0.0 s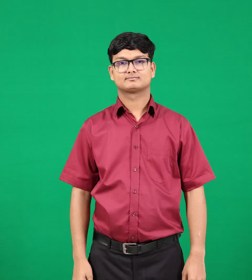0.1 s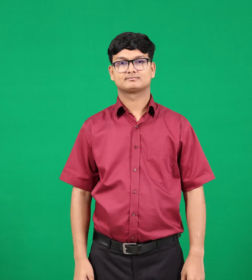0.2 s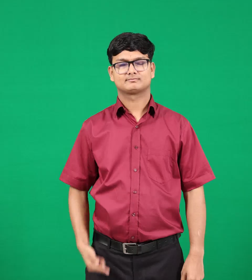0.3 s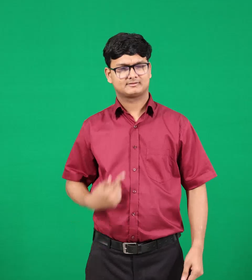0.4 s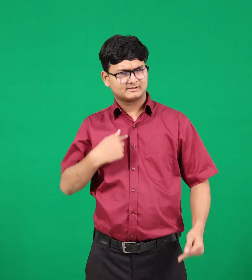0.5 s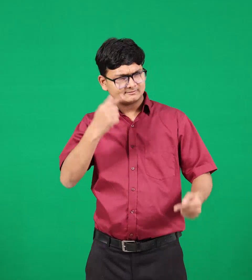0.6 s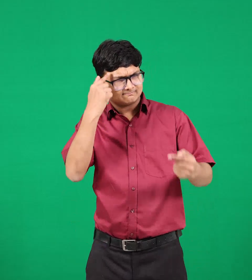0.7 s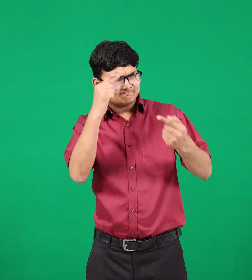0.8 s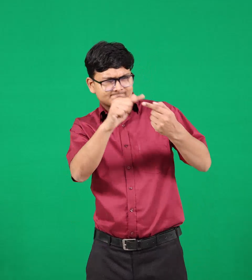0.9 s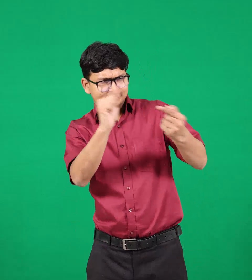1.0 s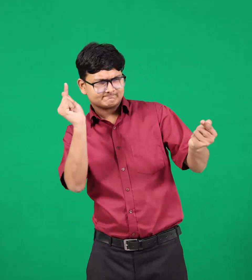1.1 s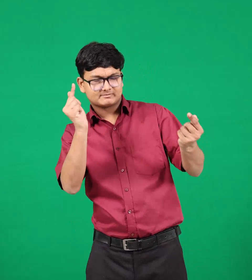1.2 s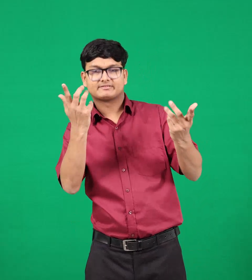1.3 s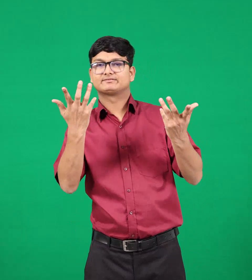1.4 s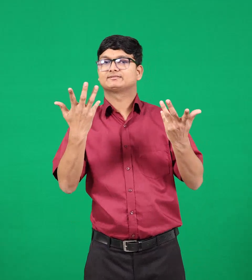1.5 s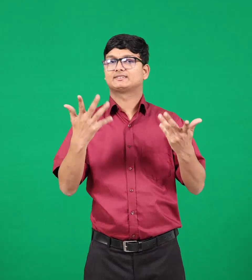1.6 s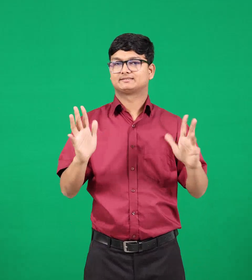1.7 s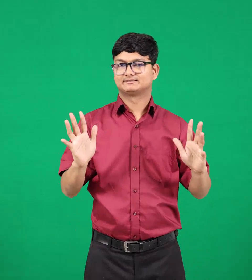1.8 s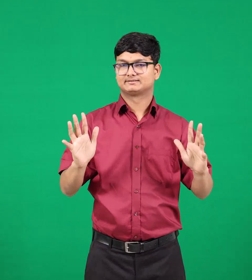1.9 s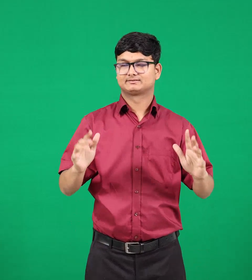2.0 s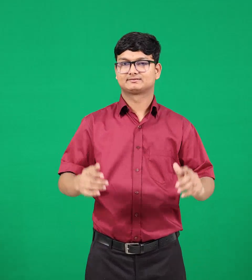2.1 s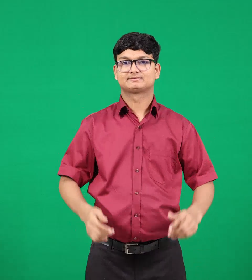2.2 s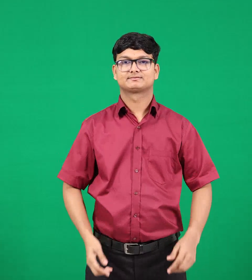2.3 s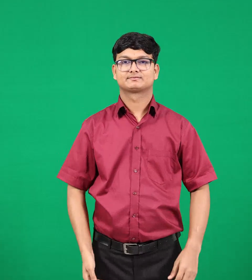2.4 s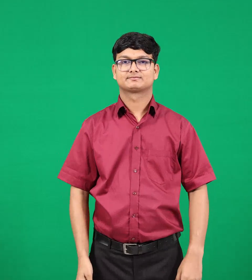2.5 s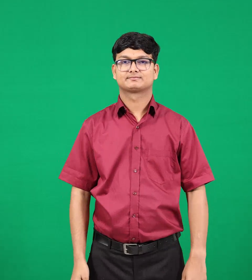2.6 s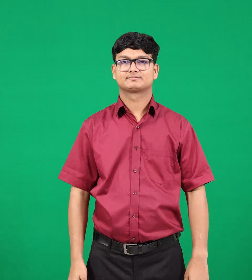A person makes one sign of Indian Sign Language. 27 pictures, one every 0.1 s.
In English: disagreed
